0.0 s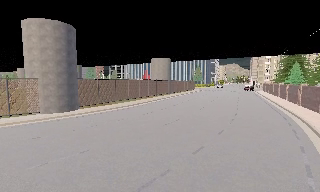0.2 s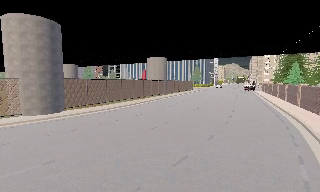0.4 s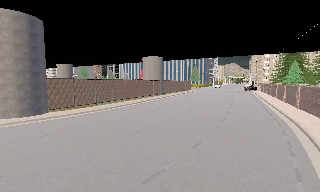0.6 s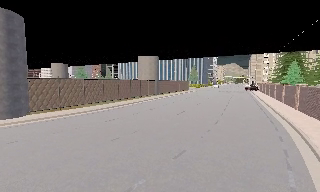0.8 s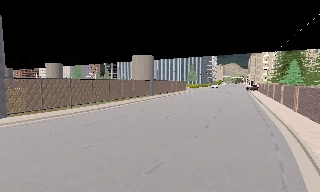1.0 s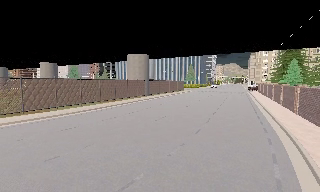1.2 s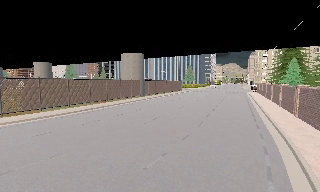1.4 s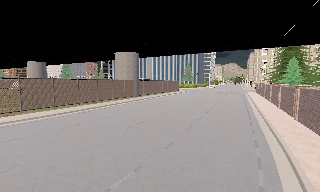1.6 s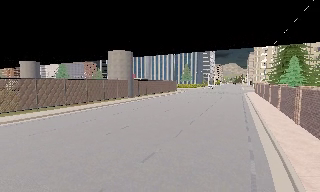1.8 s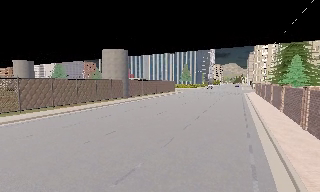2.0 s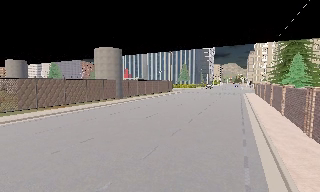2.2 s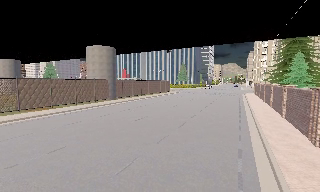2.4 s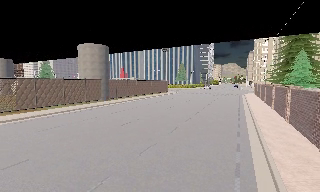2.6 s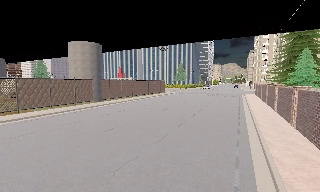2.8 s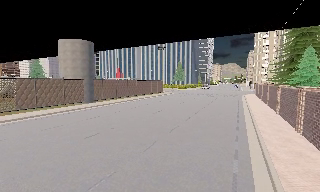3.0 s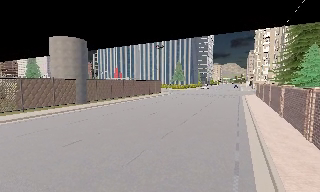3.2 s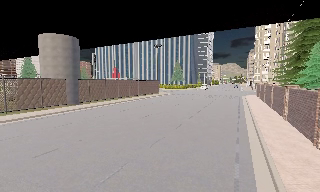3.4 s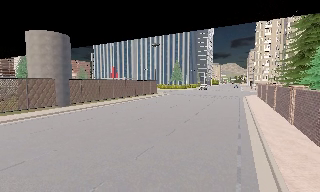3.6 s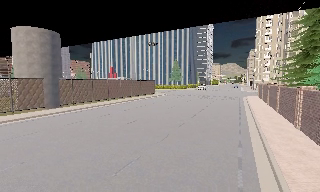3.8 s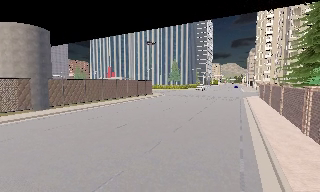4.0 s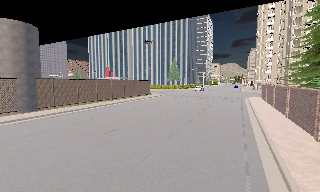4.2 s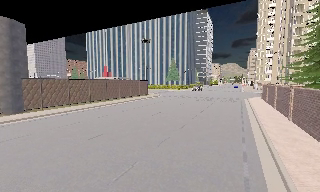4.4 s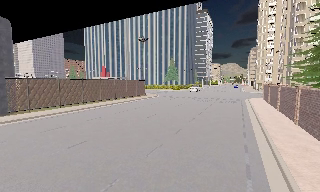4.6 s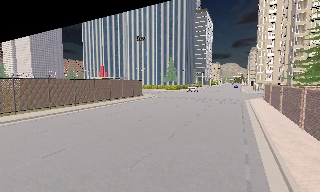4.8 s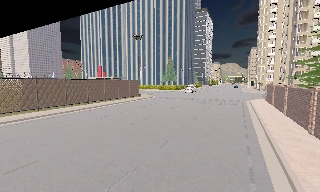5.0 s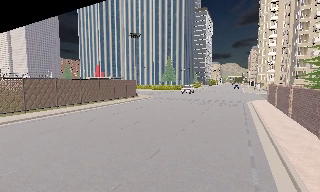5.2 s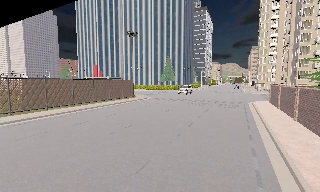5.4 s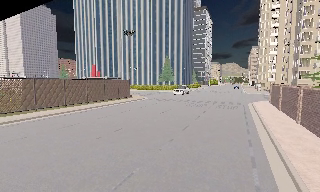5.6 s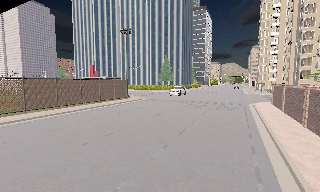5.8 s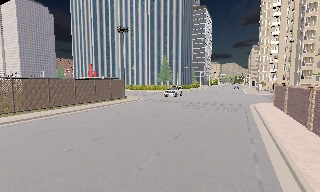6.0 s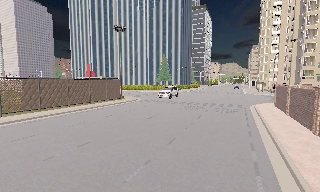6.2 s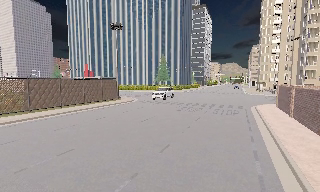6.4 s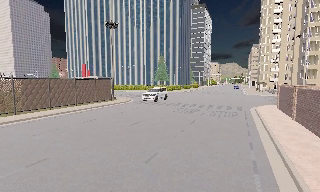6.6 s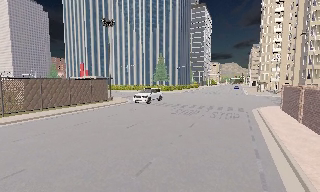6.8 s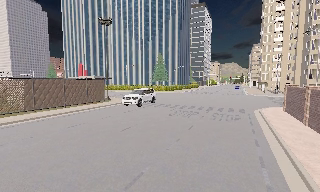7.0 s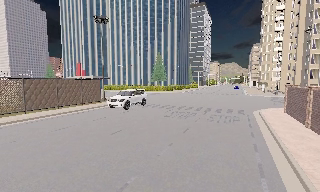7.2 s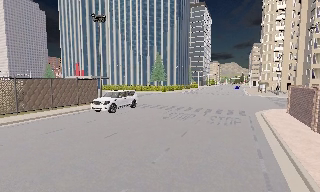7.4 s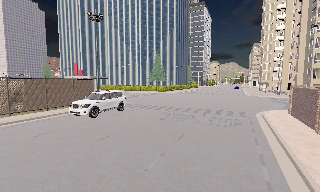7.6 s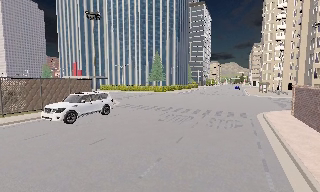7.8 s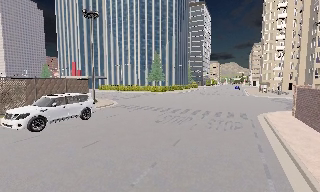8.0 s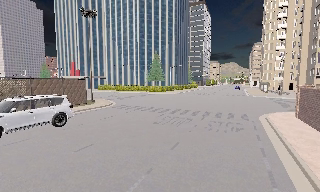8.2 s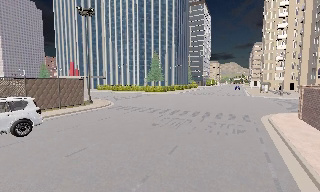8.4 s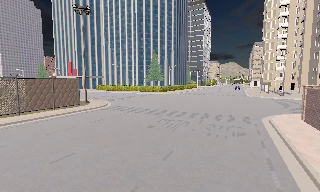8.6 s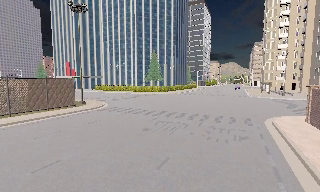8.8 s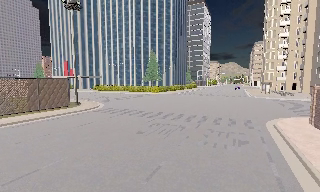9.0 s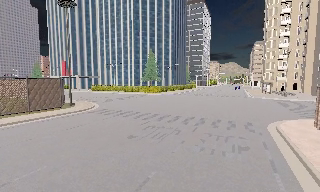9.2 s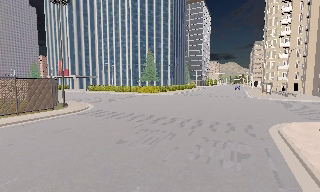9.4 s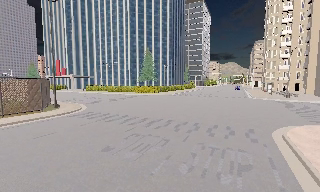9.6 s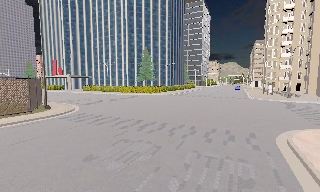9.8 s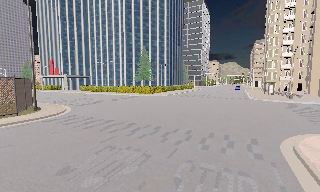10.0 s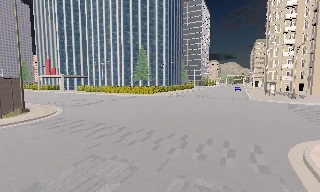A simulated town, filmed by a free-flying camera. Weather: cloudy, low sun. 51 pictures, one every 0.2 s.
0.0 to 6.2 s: The camera travels forward and to its right, about 35 m, so what stands in front looms larger.
6.2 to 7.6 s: The camera travels forward and to its right, about 4.5 m, so what stands in front looms larger. It loses speed.
7.6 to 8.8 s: The camera travels forward and to its right, about 3 m, so what stands in front looms larger. It gains speed.
8.8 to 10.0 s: The camera travels forward and to its right, about 5 m, so what stands in front looms larger.
The film runs forward here.
